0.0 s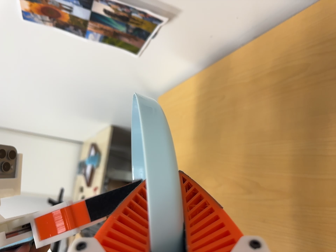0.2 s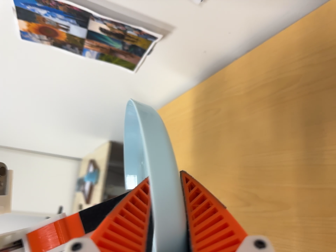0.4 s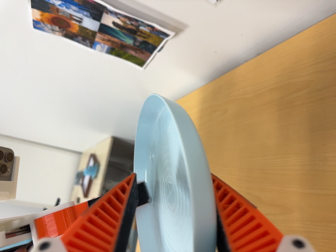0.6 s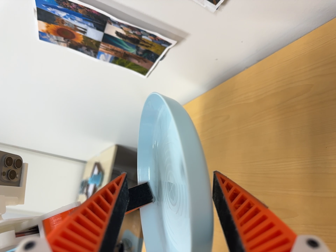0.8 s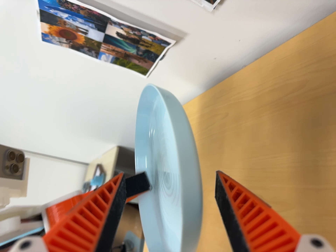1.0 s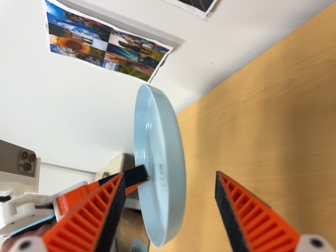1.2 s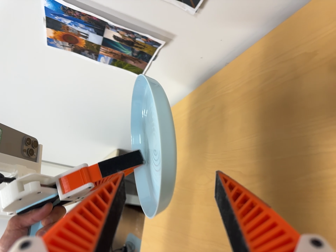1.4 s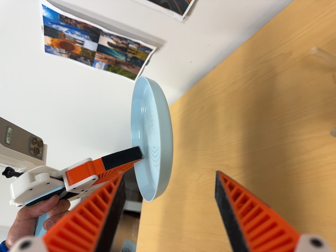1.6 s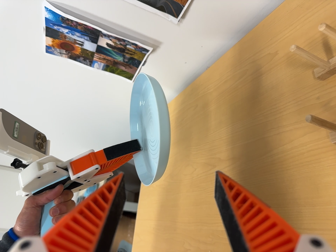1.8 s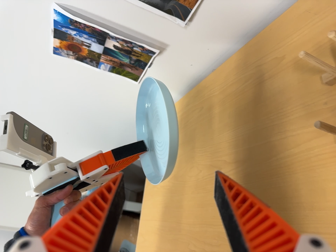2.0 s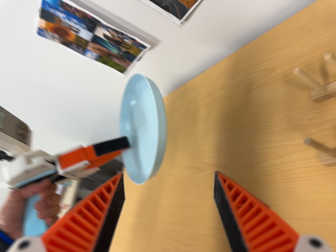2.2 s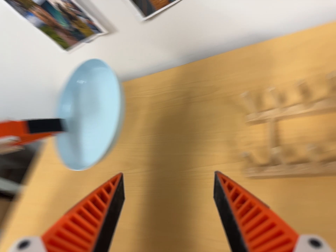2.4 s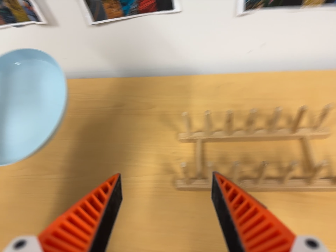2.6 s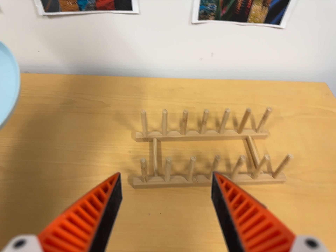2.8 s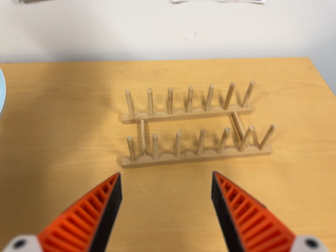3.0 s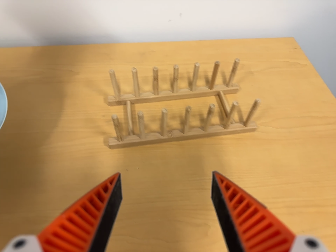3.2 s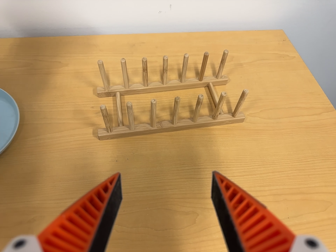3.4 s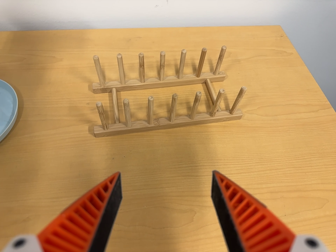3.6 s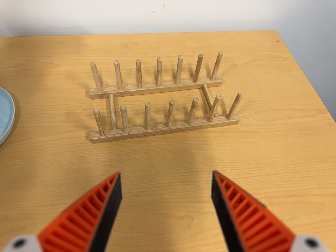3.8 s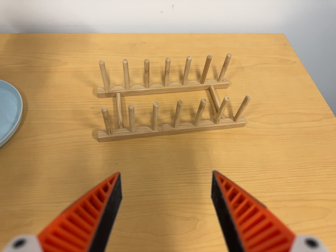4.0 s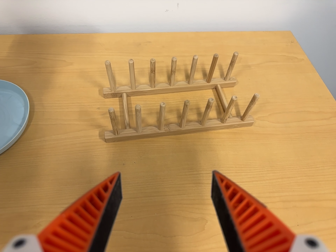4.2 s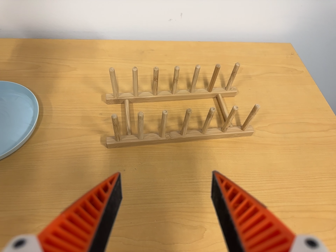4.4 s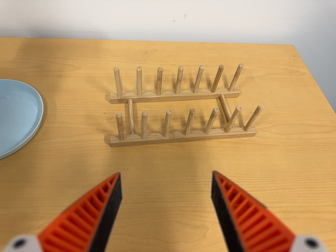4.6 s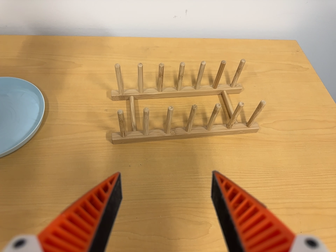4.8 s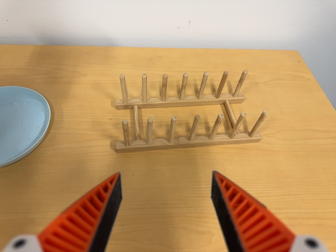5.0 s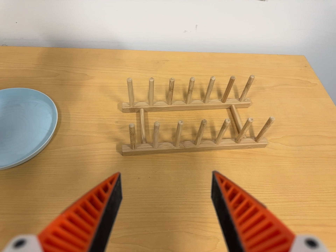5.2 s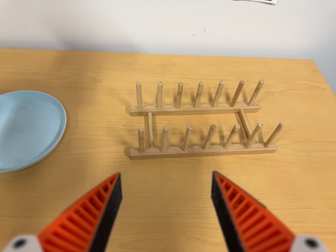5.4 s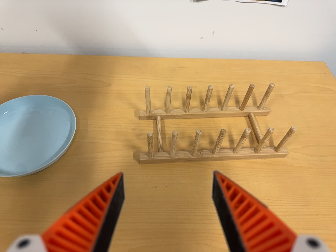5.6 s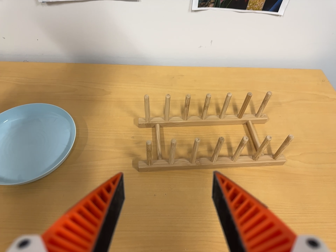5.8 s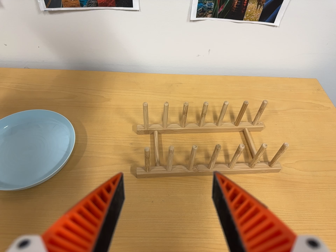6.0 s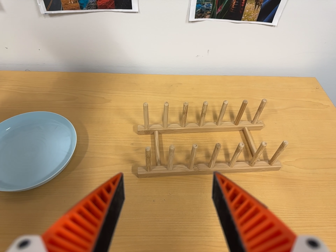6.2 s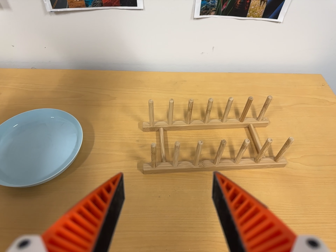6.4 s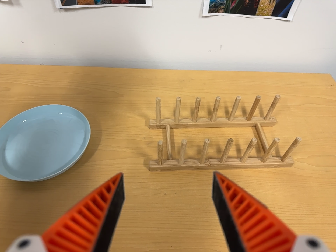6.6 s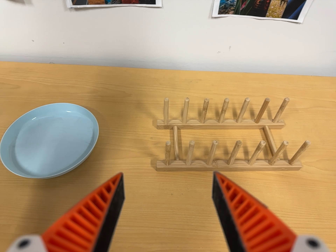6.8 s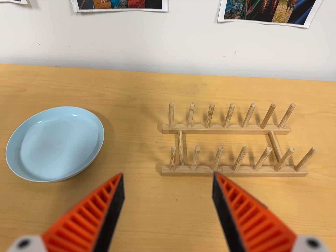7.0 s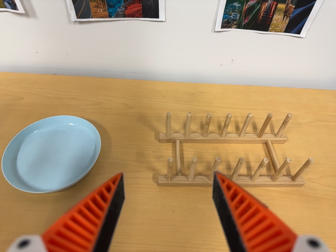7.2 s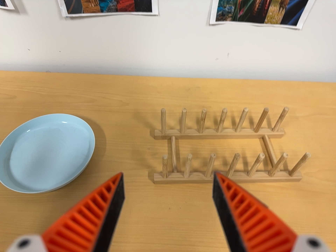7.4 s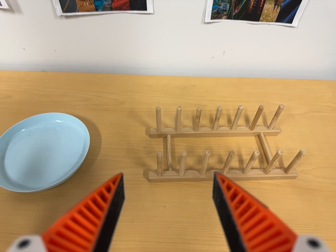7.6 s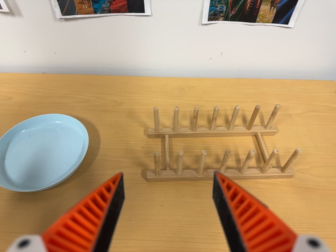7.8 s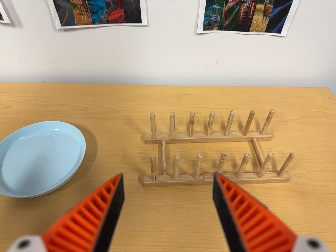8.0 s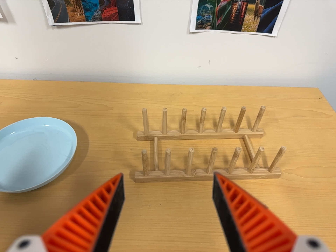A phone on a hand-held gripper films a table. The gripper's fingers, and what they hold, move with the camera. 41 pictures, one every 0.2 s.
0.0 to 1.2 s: The camera travels backward and toward the bottom of its view, about 10 cm, so what stands in front gets smaller. Its aim tips toward the top of its view by about 10 degrees.
1.2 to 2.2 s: The camera pans to its right by about 25 degrees. It travels backward and to its left, about 10 cm, so what stands in front gets smaller. It rolls about its line of sight by about 15 degrees, and the scene rotates clockwise.
2.2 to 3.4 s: The camera pans to its right by about 45 degrees. It travels toward the bottom of its view and to its left, about 12 cm, so close, fixed things drift upward.
3.4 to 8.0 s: The camera's aim tips toward the top of its view by about 10 degrees, and the scene shifts downward.
The film runs backward here.
